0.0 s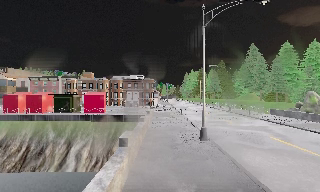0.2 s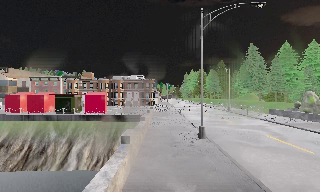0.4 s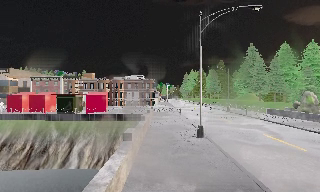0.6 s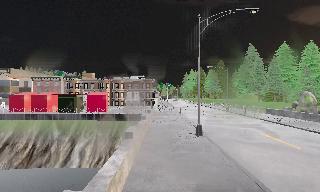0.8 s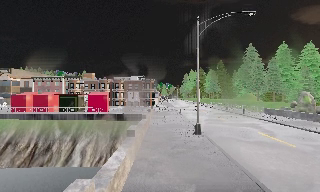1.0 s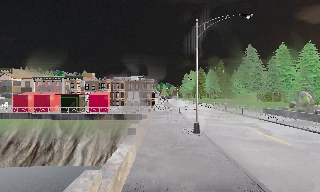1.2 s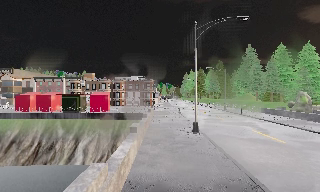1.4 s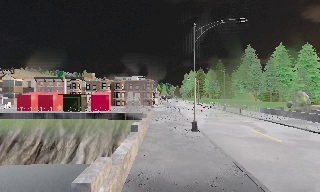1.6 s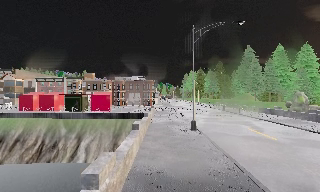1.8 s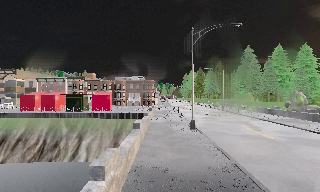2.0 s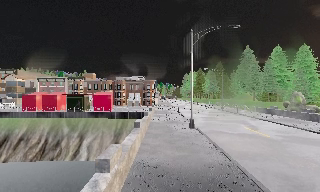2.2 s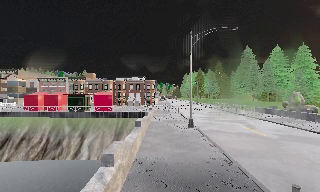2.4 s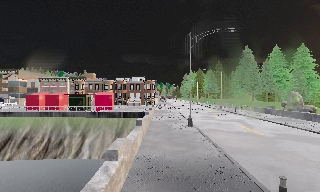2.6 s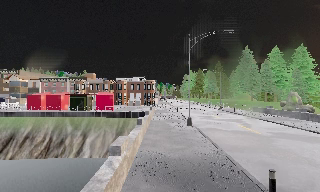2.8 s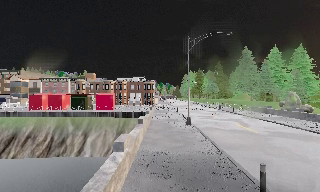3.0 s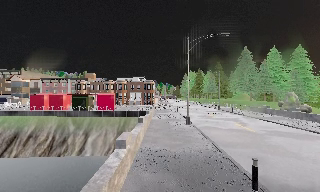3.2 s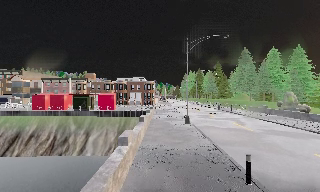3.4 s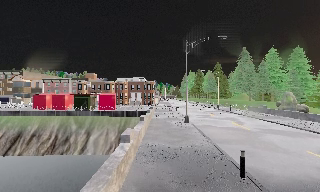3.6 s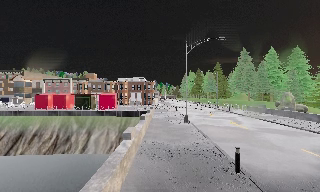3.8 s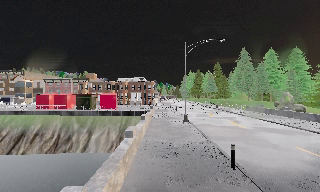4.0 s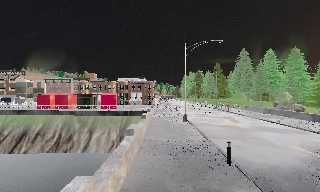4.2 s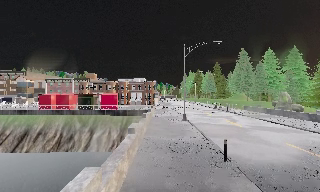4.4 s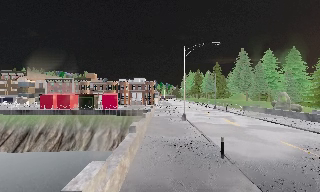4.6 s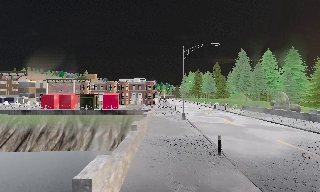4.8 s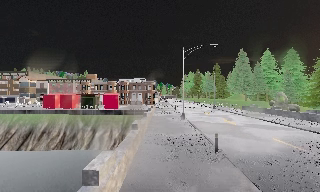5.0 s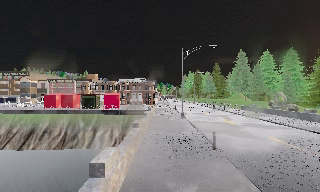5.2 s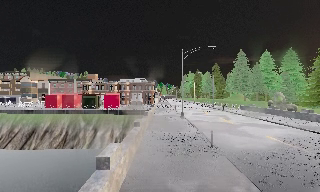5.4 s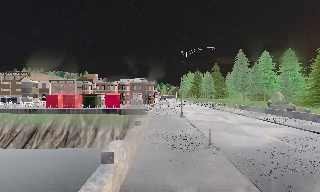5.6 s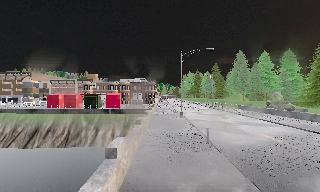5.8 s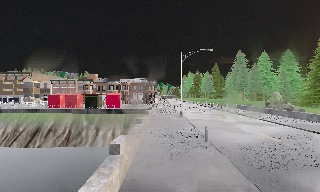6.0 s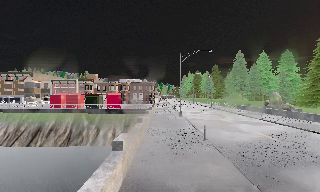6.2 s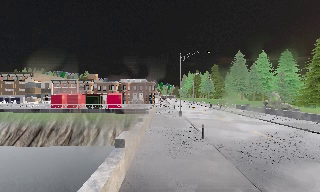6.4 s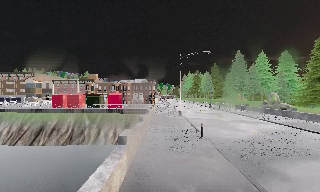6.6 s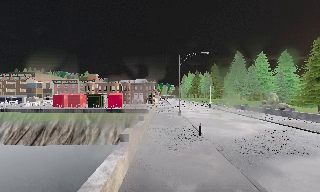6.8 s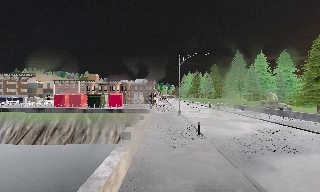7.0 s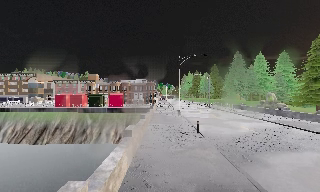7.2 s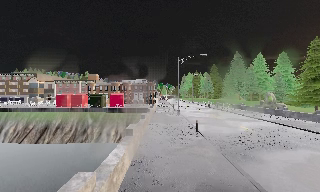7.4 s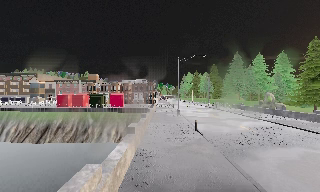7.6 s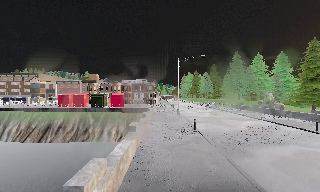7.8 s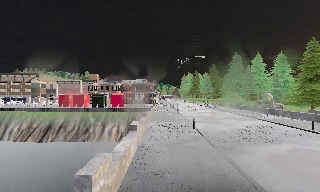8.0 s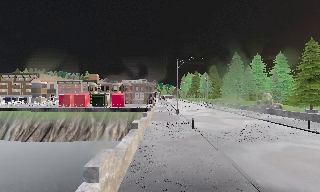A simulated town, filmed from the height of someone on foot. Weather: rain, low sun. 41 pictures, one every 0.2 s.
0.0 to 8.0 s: The camera travels backward, about 13 m, so what stands in front gets smaller.
The film runs backward here.
